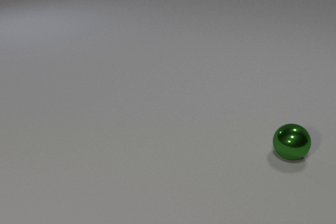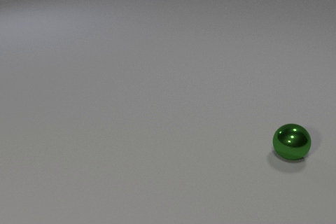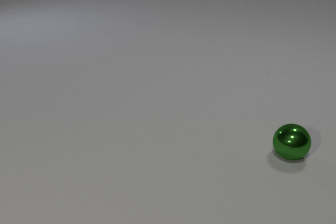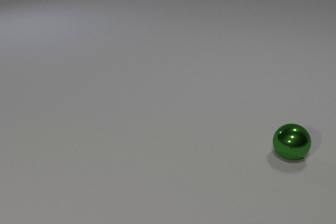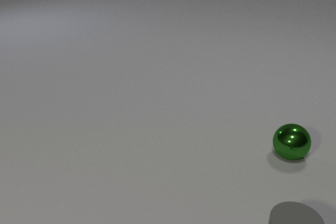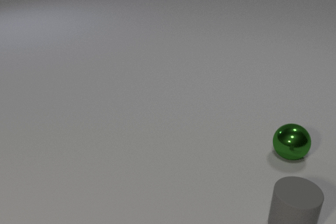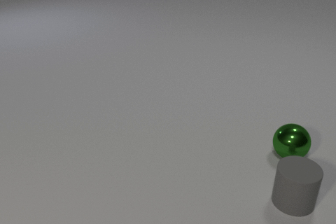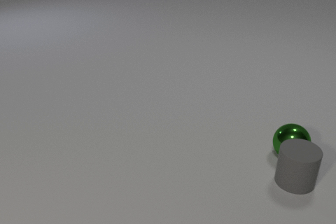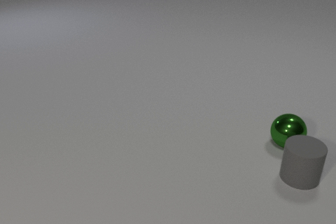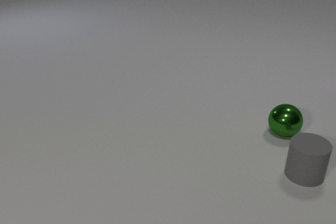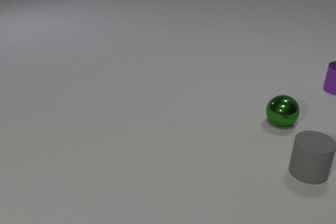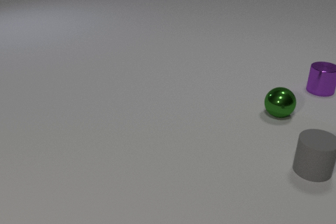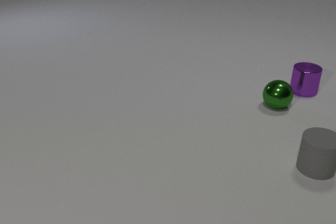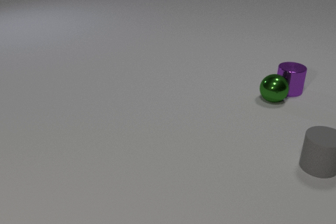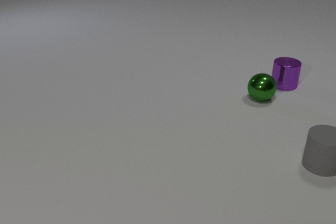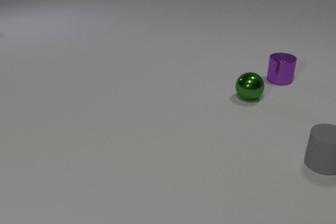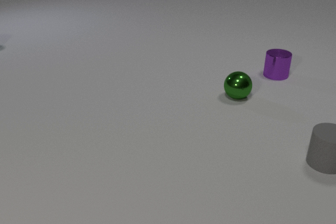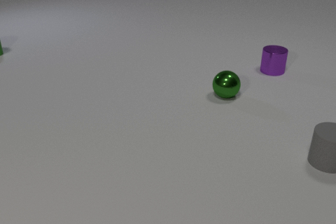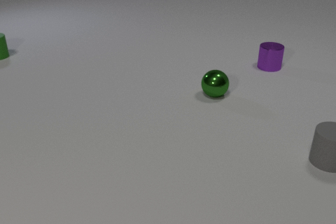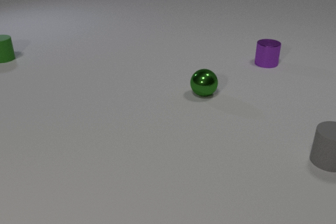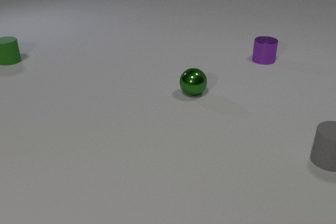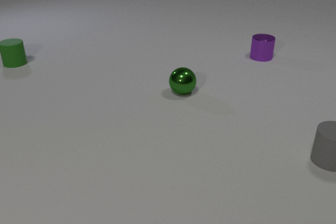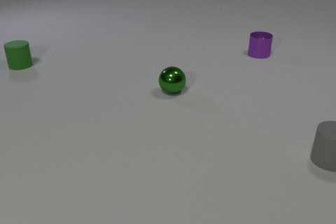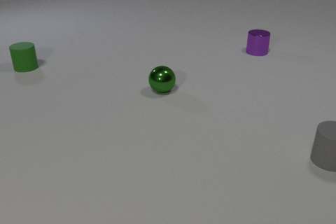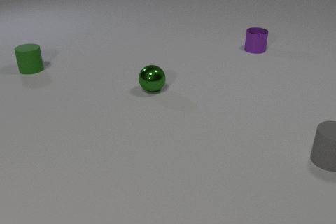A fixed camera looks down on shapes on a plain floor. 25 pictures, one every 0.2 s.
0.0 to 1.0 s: The gray rubber cylinder comes in at the bottom edge, slides away from the camera.
1.0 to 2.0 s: The gray rubber cylinder slides away from the camera. The green metal sphere rolls away from the camera. The purple metal cylinder comes in at the right edge, slides to the left and toward the camera. The gray rubber cylinder and the green metal sphere collide.
2.0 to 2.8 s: The gray rubber cylinder slides away from the camera and to the right. The green metal sphere rolls away from the camera and to the left. The purple metal cylinder slides to the left. The green metal sphere and the purple metal cylinder collide.
2.8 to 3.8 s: The gray rubber cylinder slides away from the camera. The green metal sphere rolls to the left. The purple metal cylinder slides away from the camera. The green rubber cylinder comes in at the left edge, slides toward the camera and to the right.
3.8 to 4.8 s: The green metal sphere rolls to the left. The purple metal cylinder slides away from the camera. The green rubber cylinder slides toward the camera and to the right.
What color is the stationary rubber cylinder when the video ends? gray.
Are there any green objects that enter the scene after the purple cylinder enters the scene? yes.
What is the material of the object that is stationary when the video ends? rubber.
